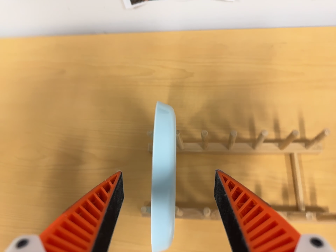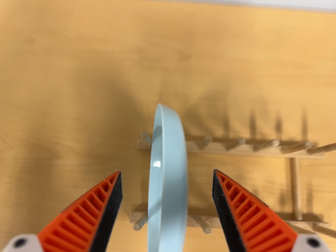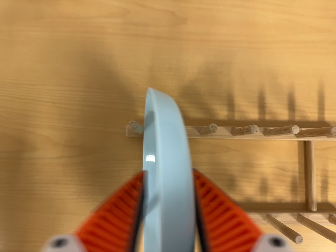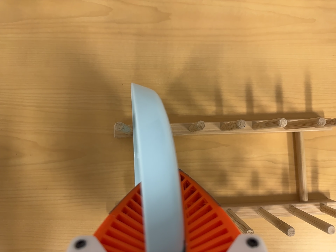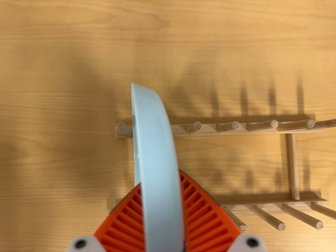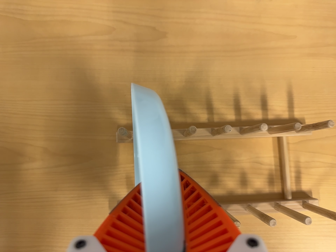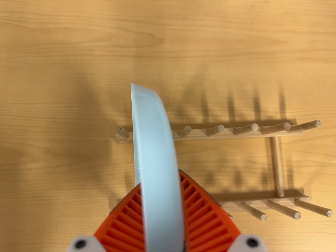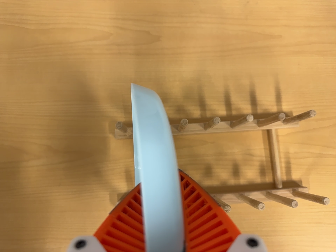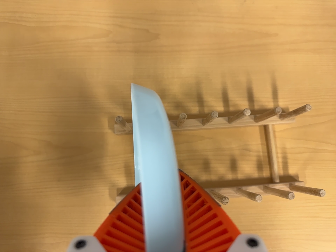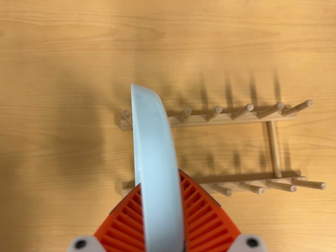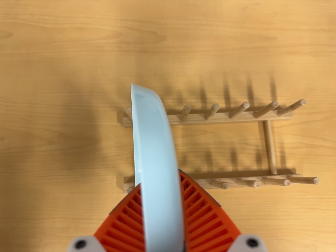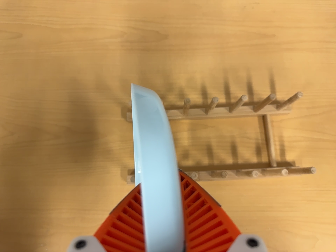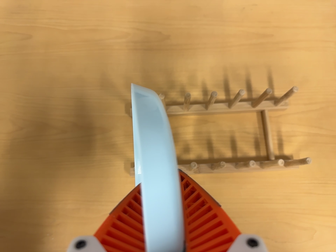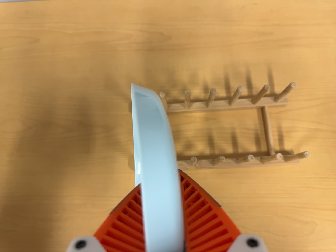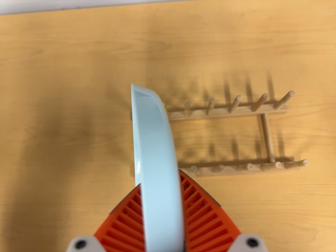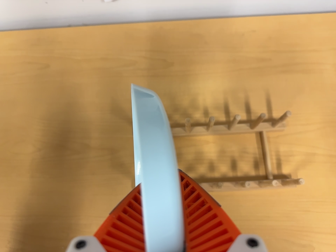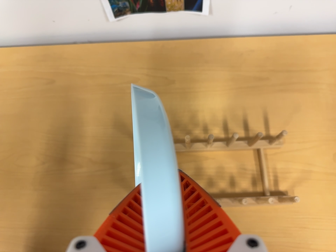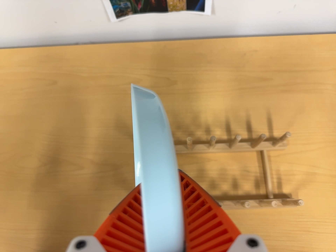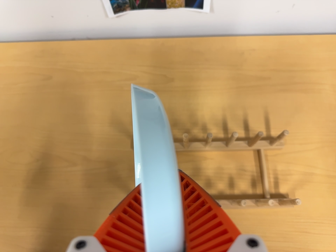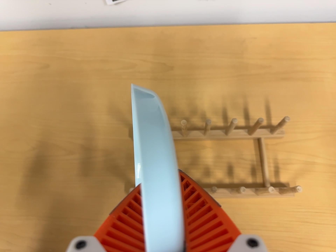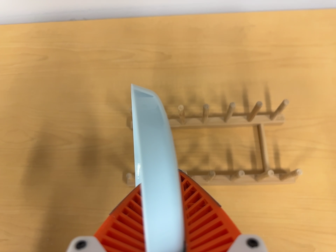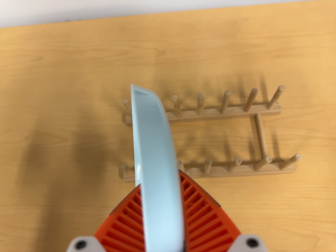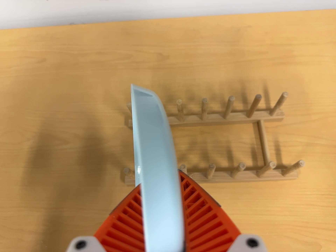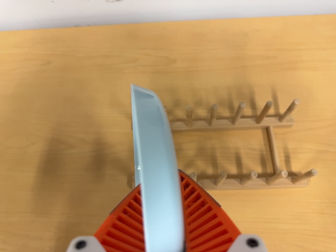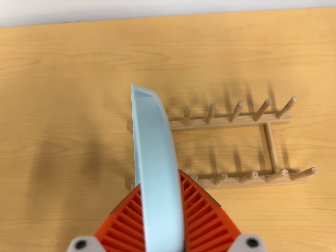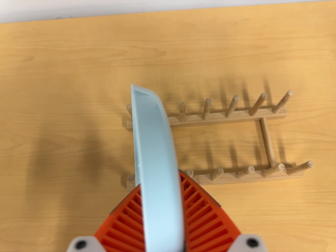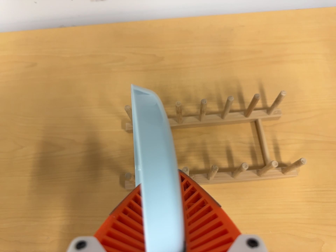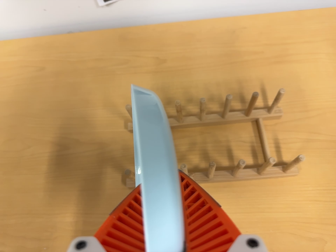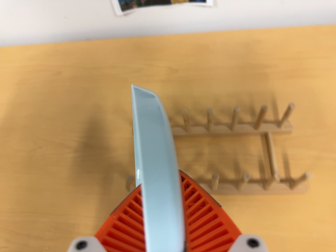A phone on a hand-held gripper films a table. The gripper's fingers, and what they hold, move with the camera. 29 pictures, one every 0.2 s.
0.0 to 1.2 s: The camera pans to its right by about 10 degrees. It travels toward the top of its view and forward, about 12 cm. Its aim tips toward the bottom of its view by about 15 degrees.
1.2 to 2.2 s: The camera travels toward the bottom of its view and backward, about 8 cm.
2.2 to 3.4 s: The camera travels backward, about 7 cm, so what stands in front gets smaller.
3.4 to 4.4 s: The camera travels toward the bottom of its view, about 10 cm.
4.4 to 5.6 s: The camera shifts only a little, or ends up much as it began.
The film runs backward here.
